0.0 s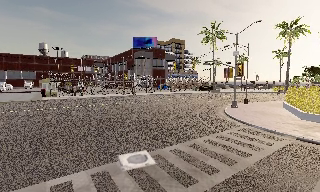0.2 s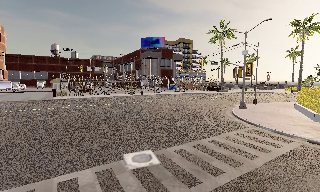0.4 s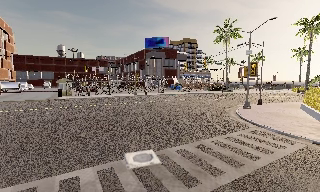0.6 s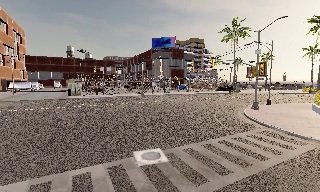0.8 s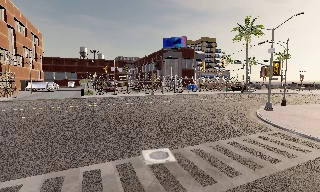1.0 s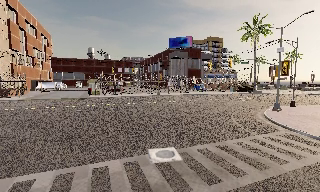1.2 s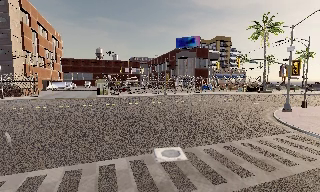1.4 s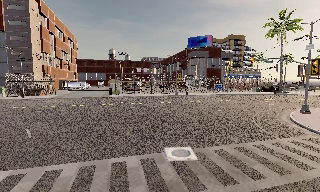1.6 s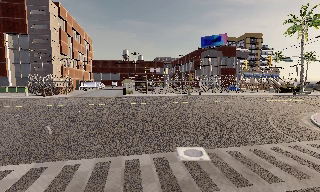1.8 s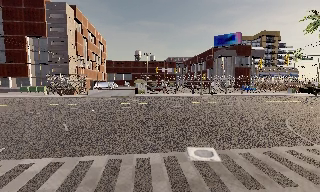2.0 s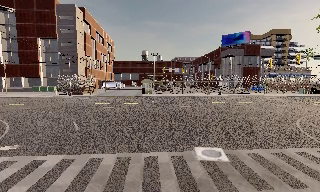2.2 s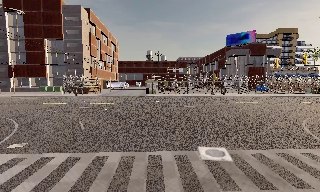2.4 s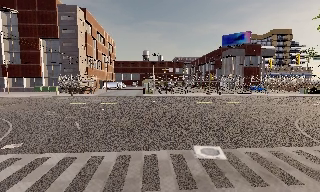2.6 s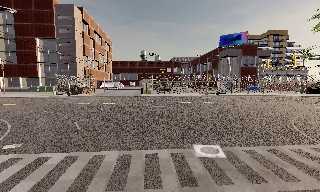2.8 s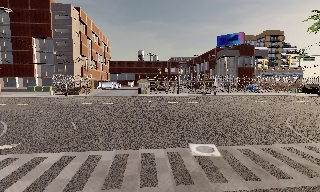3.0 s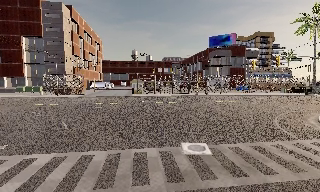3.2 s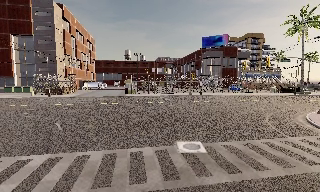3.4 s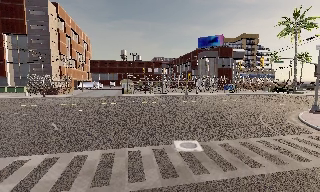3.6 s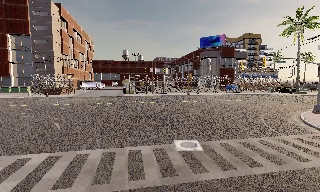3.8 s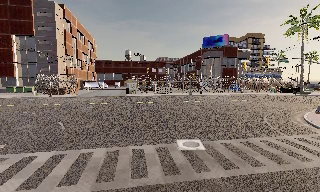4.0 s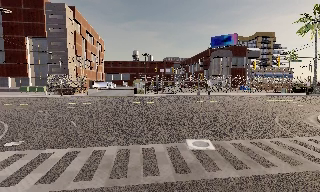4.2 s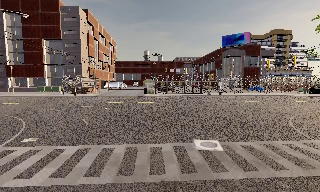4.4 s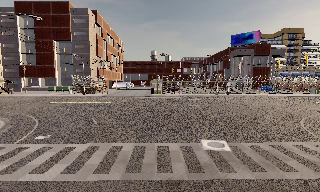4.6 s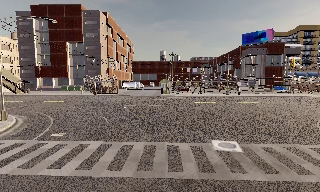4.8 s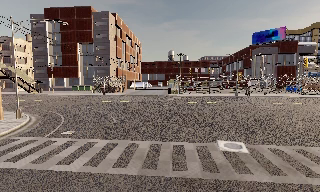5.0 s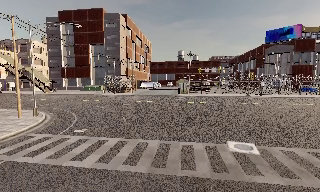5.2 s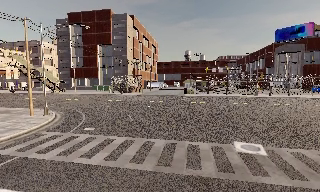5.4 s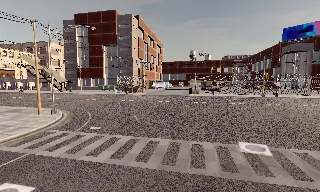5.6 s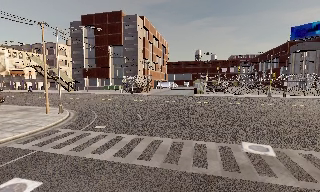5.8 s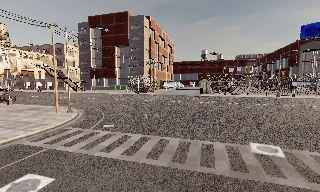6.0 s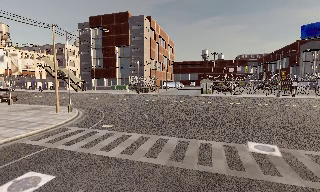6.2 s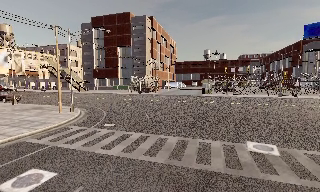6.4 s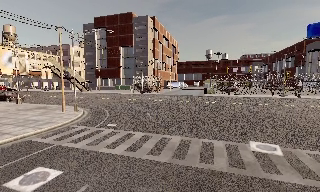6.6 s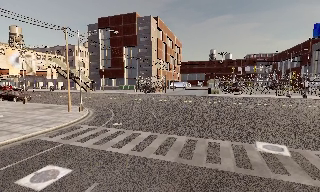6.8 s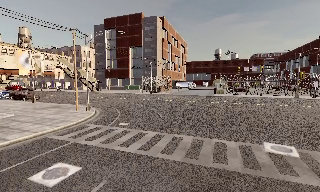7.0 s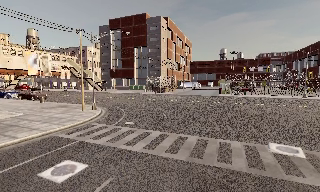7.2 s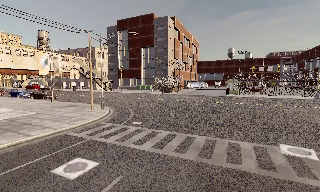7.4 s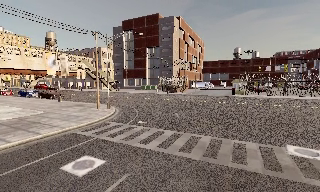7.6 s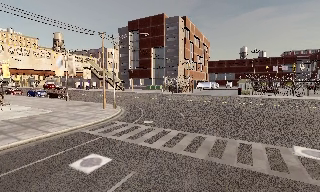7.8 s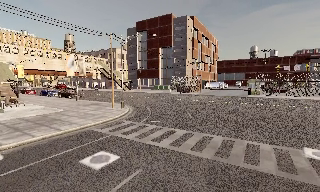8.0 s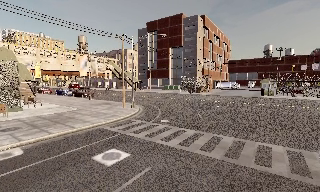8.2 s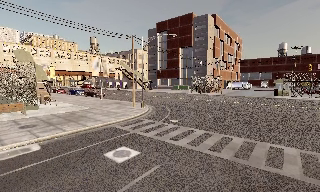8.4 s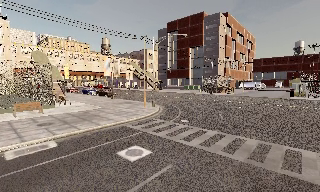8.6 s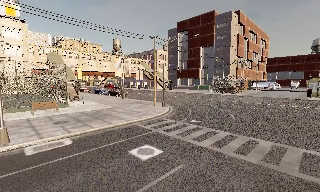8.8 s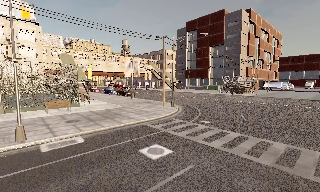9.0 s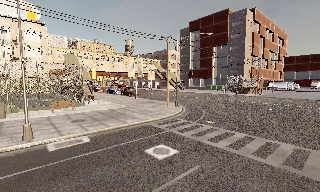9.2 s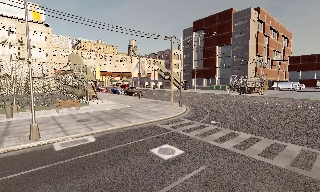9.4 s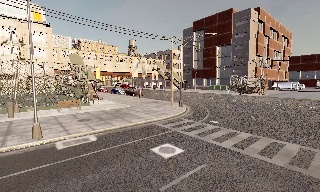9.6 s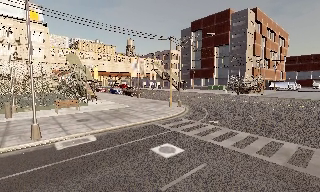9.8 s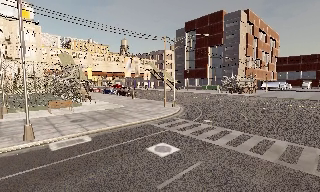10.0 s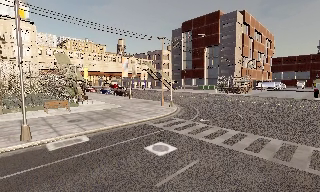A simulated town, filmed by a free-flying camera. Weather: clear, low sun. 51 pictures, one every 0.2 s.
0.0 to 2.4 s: The scene slides to the right, as the camera pans about 30 degrees to its left. It travels backward, about 1 m.
2.4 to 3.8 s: The camera travels backward, about 0.5 m, so what stands in front gets smaller.
3.8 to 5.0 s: The camera swings to its left by about 20 degrees, and the scene slides to the right. It travels backward, about 0.5 m, so what stands in front gets smaller.
5.0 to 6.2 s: The camera travels backward, about 0.5 m, so what stands in front gets smaller.
6.2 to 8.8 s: The scene slides to the right, as the camera pans about 30 degrees to its left. It travels backward and to its left, about 1 m.
8.8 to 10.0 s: The camera shifts only a little, or ends up much as it began.
The film runs backward here.
